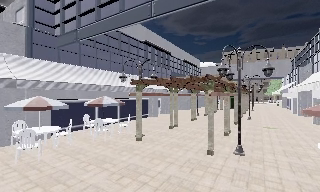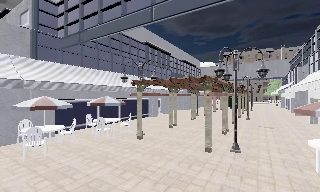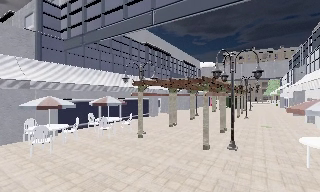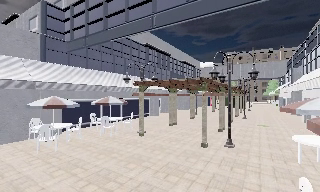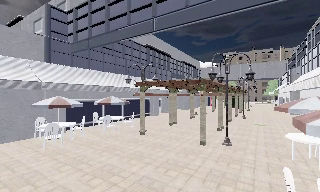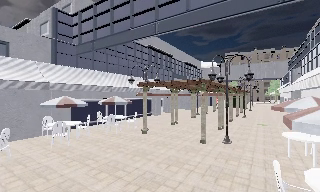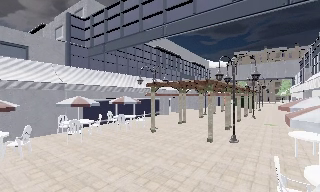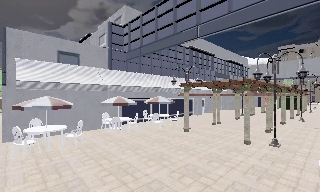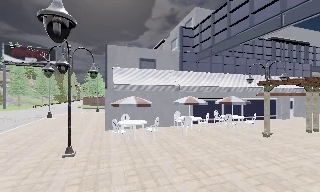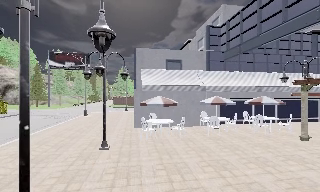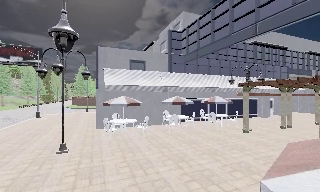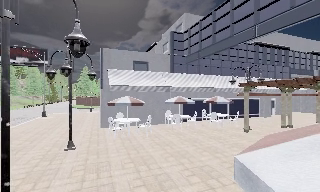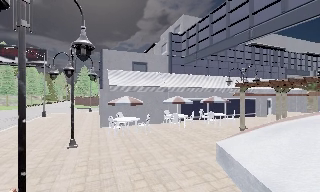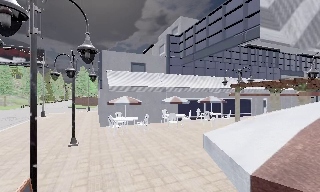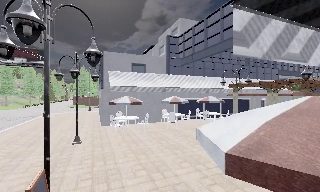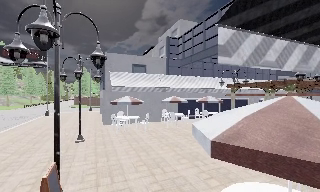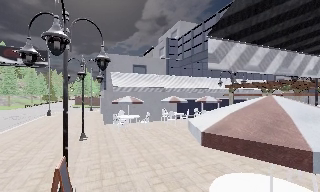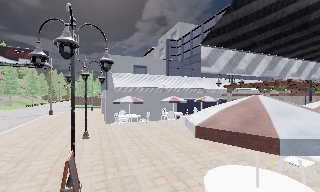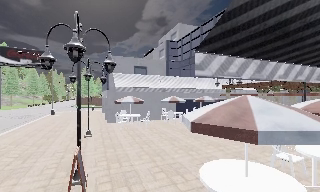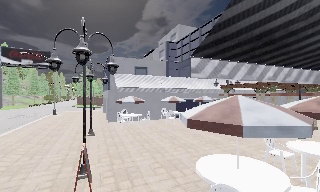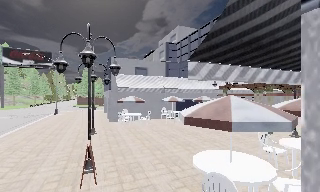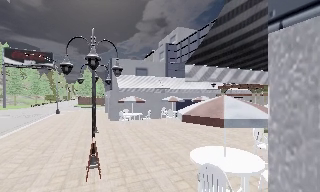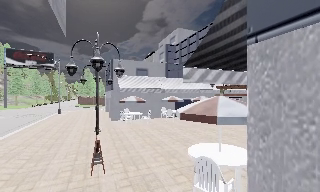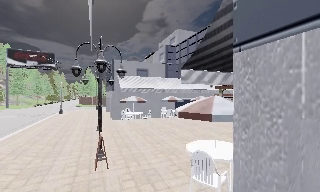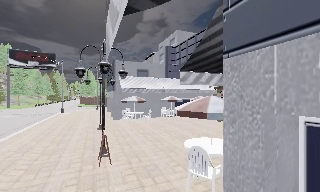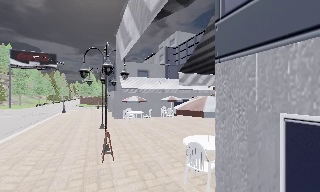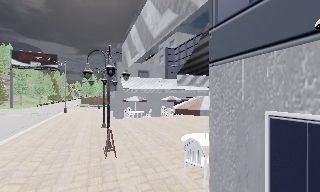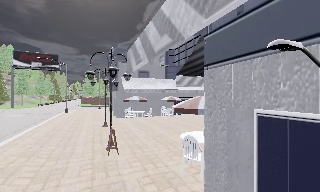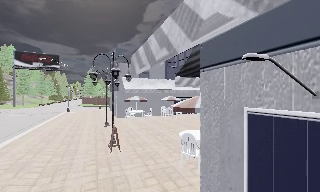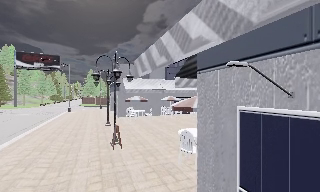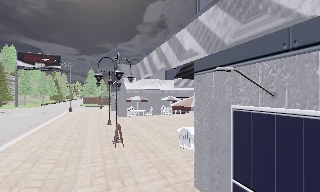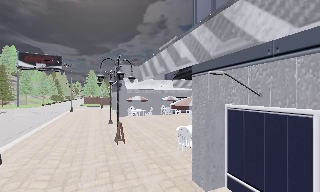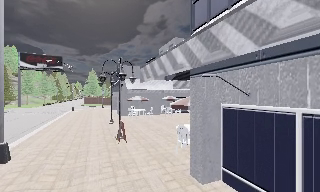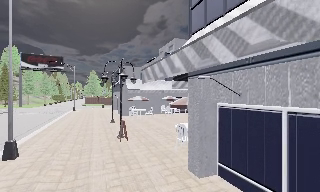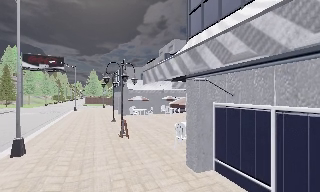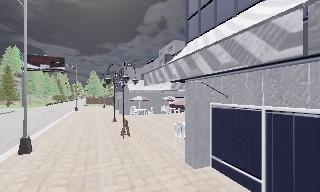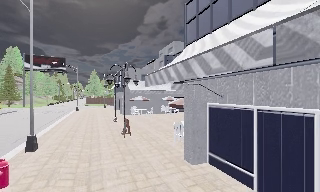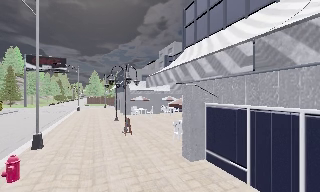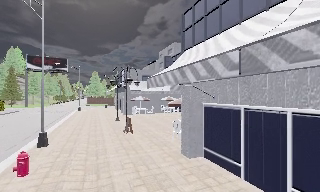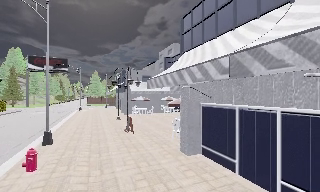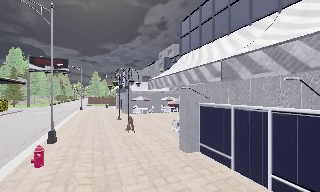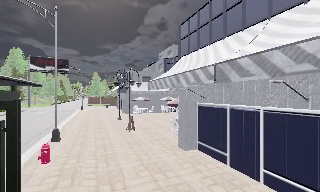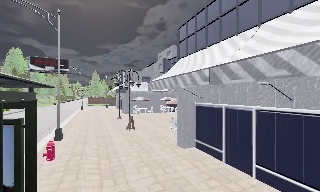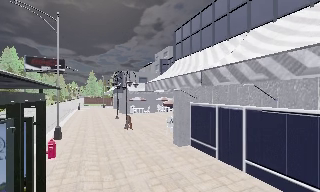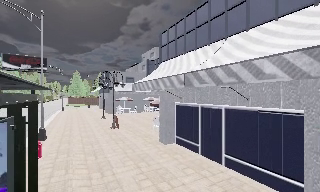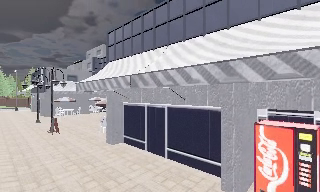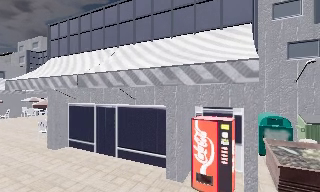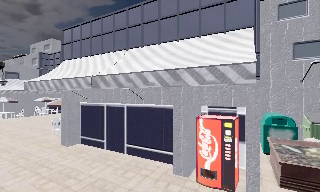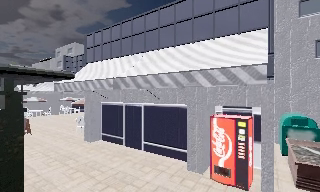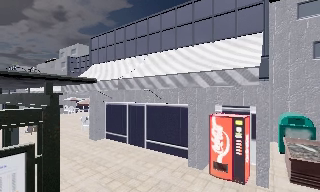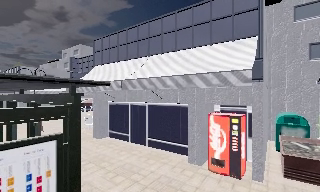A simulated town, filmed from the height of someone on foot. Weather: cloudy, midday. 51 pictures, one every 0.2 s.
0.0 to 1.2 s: The camera travels backward, about 2 m, so what stands in front gets smaller.
1.2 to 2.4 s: The camera pans to its left, which is counterclockwise from overhead, by about 35 degrees. It travels backward, about 2 m.
2.4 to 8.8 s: The camera travels backward, about 11 m, so what stands in front gets smaller.
8.8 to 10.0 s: The scene slides to the left, as the camera pans about 25 degrees to its right. It travels backward, about 2 m, so what stands in front gets smaller.
The film runs backward here.
